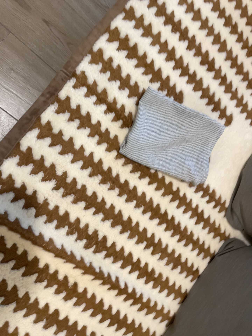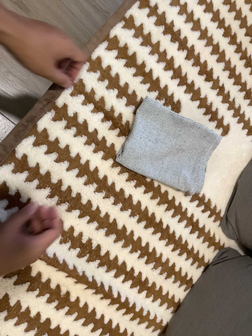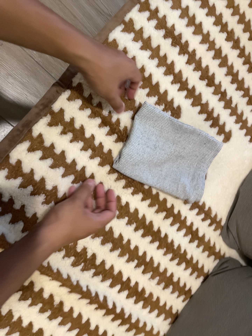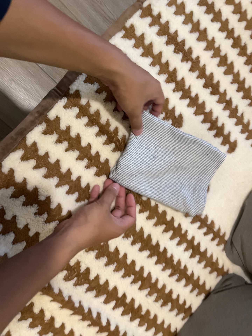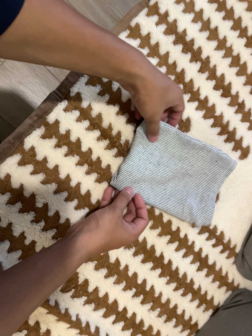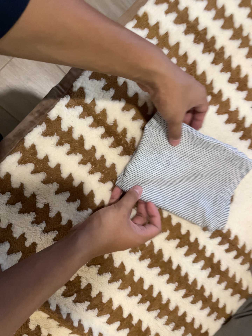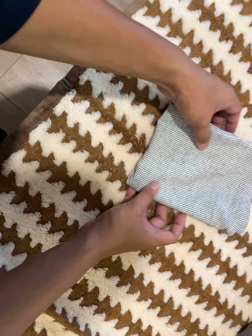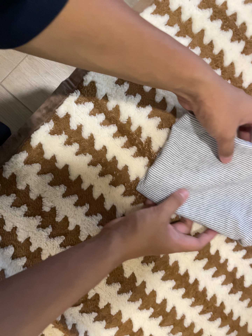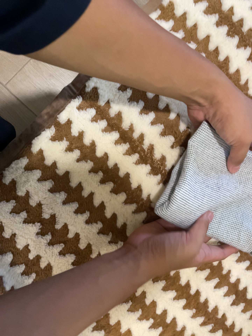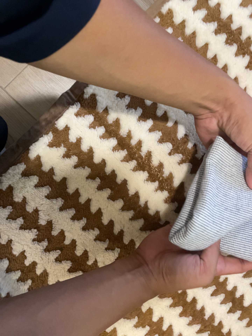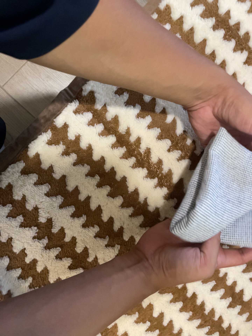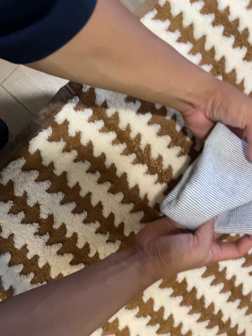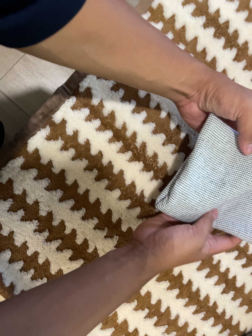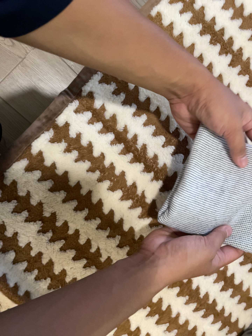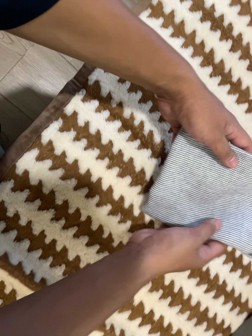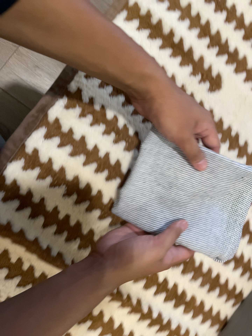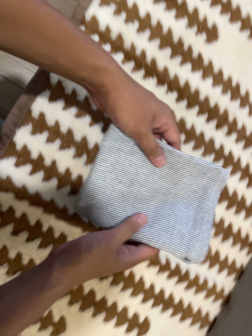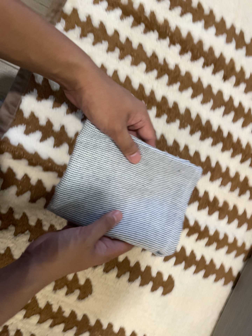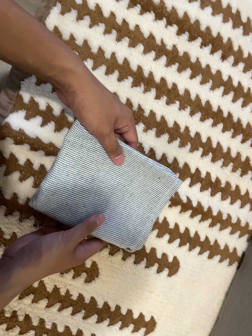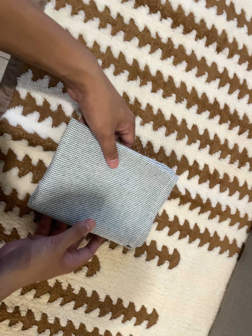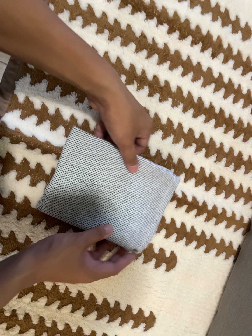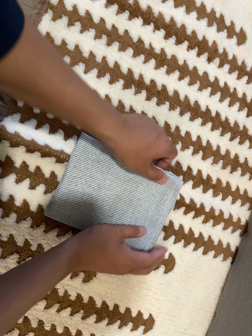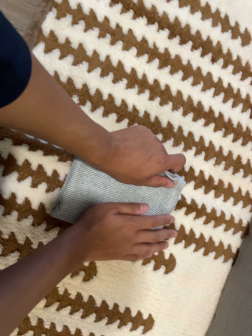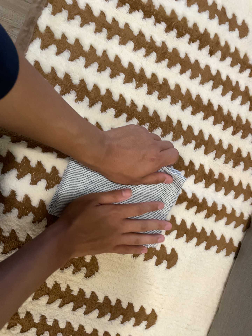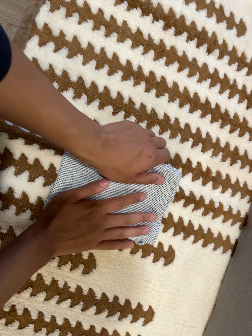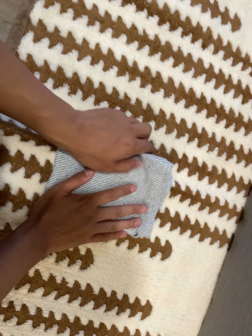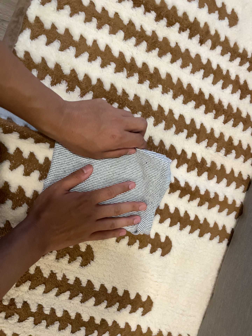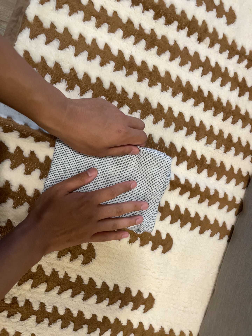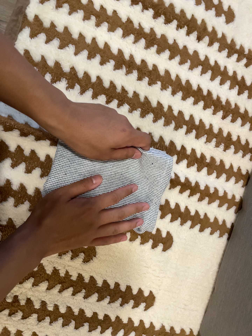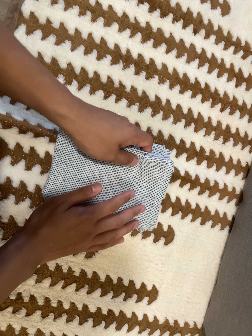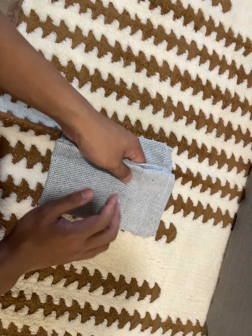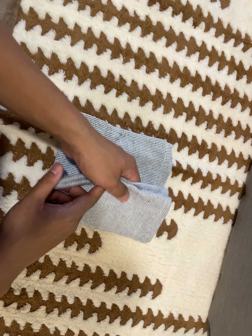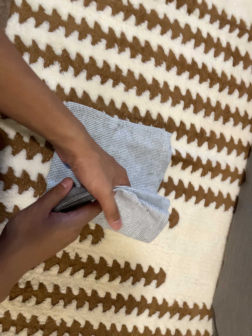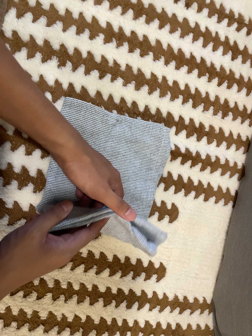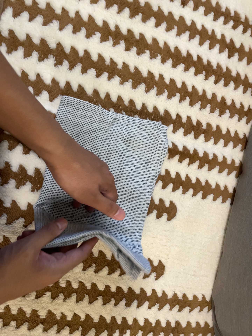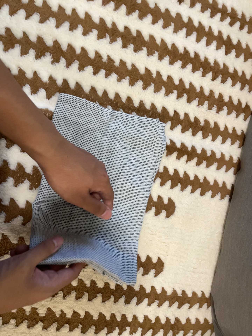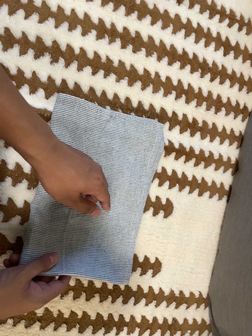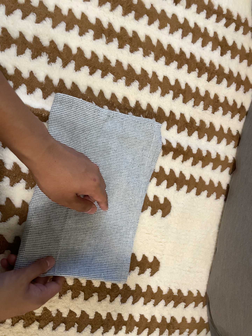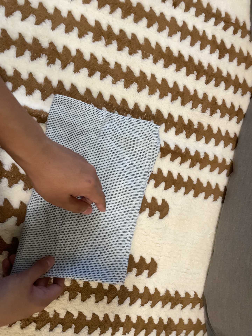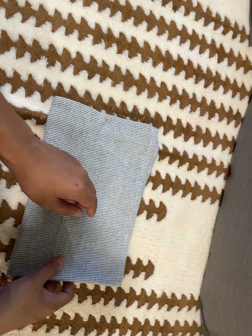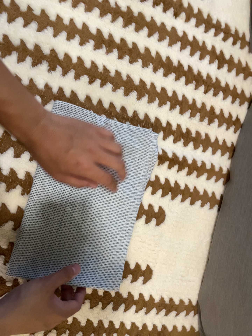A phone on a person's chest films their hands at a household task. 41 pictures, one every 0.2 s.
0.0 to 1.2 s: The camera pans to its left by about 10 degrees. It travels forward and to its right, about 14 cm, so what stands in front looms larger.
1.2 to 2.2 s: The camera shifts only a little, or ends up much as it began.
2.2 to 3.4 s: The camera travels toward the bottom of its view and to its left, about 20 cm, so close, fixed things drift upward. It rolls about its line of sight by about 20 degrees, and the scene rotates counterclockwise.
3.4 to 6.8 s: The camera travels toward the bottom of its view, about 10 cm, so close, fixed things drift upward. It rolls about its line of sight by about 15 degrees, and the scene rotates counterclockwise.
6.8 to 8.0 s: The camera keeps its place and its aim.
The film runs backward here.
